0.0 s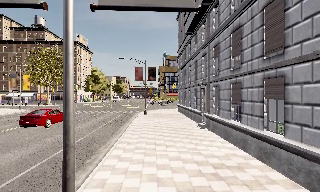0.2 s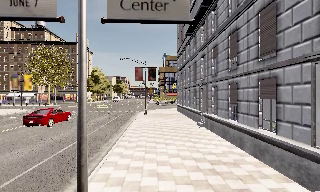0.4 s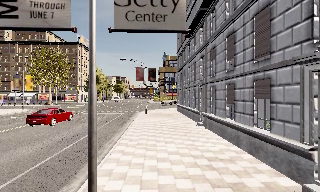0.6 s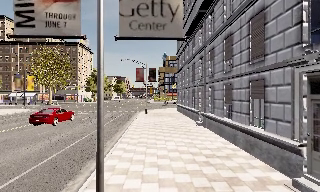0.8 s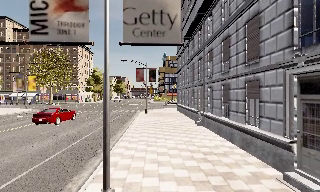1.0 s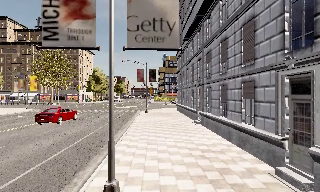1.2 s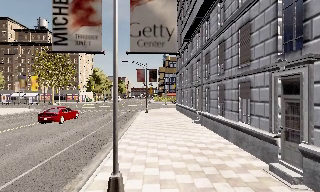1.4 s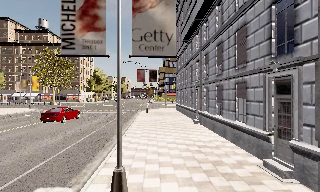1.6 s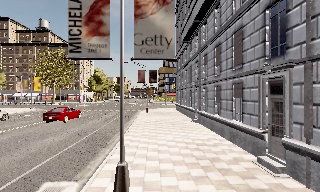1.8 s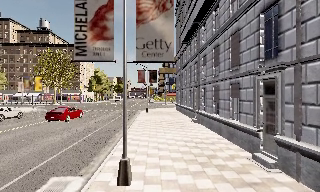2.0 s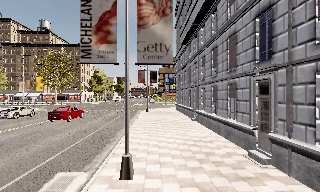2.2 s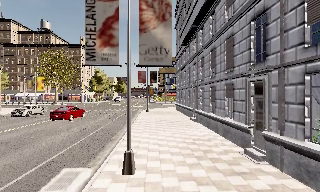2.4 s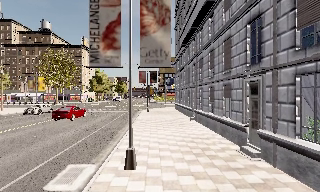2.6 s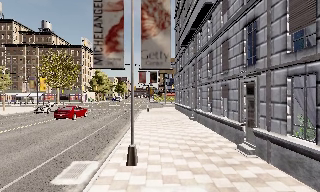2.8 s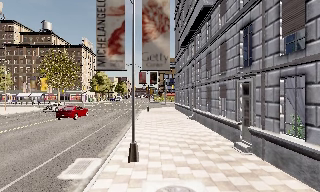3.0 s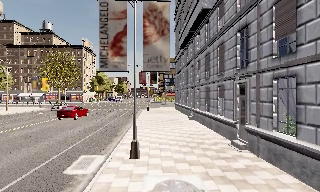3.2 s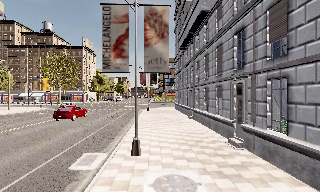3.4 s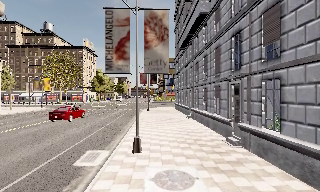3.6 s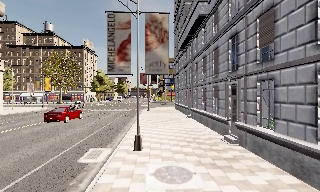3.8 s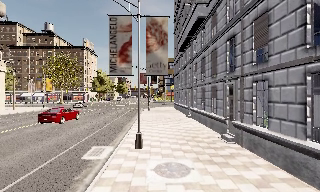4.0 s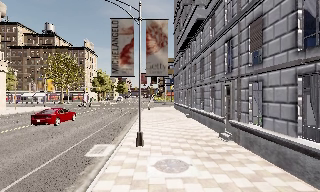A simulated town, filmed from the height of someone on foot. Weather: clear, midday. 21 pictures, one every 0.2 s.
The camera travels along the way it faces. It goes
backward.
0.0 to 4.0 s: The camera travels backward, about 6 m, so what stands in front gets smaller.
The film runs backward here.
